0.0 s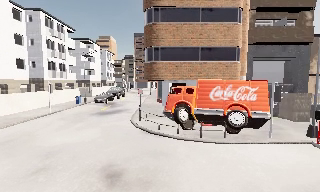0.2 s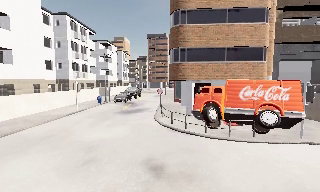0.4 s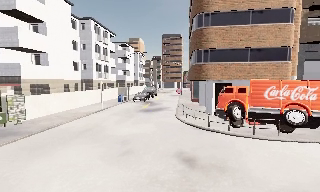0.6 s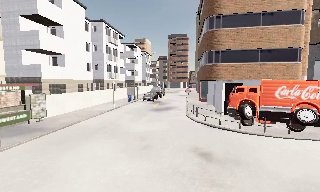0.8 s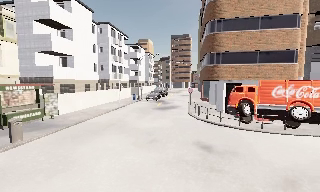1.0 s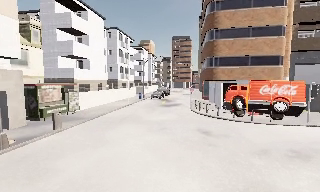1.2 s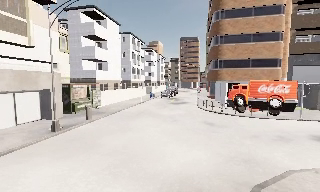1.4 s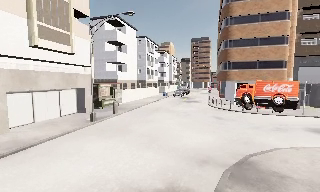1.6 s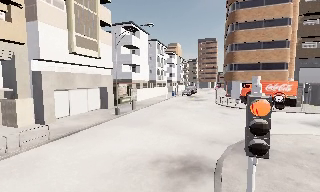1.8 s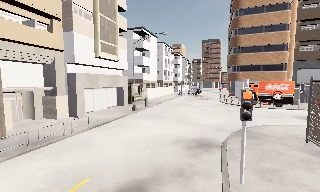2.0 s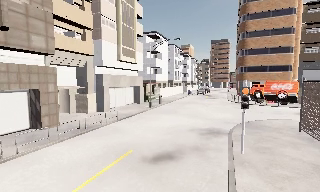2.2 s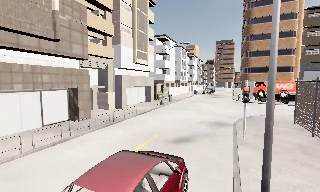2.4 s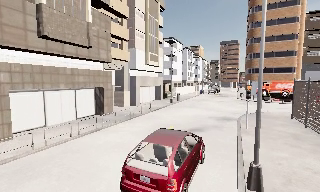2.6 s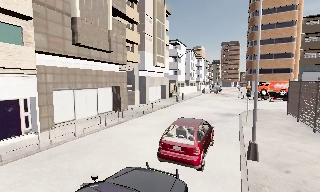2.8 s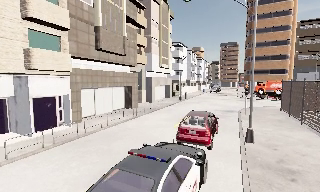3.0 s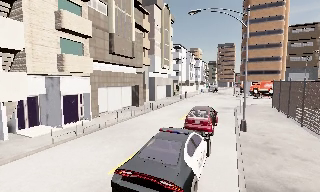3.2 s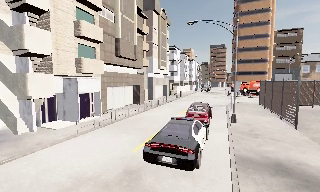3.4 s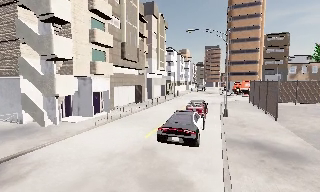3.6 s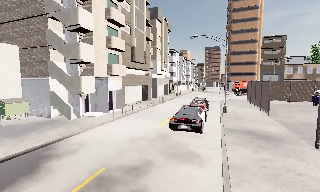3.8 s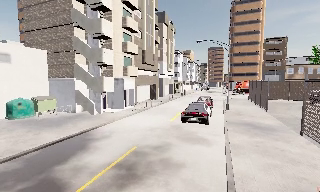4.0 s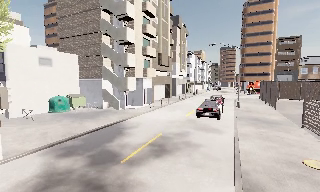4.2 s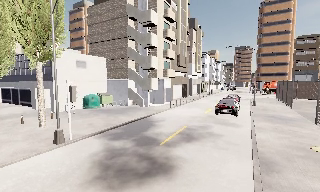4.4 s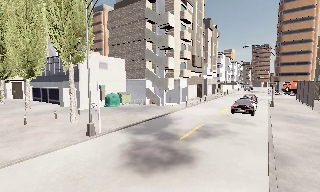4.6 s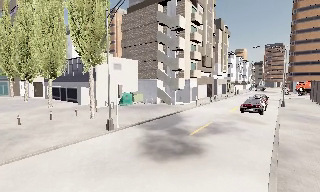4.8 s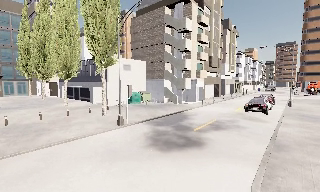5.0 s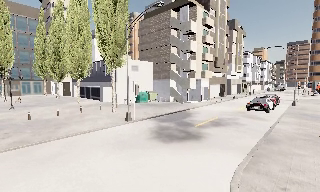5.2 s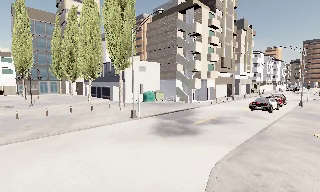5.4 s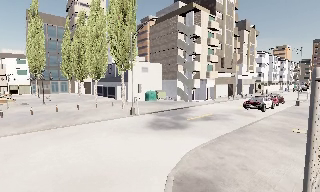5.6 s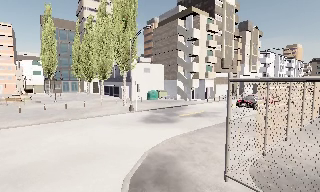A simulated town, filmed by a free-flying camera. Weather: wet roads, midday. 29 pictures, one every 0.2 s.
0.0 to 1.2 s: The scene slides to the right, as the camera pans about 15 degrees to its left. It travels backward and to its left, about 8 m, so what stands in front gets smaller. It gains speed.
1.2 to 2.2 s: The scene slides to the right, as the camera pans about 10 degrees to its left. It travels backward, about 11 m, so what stands in front gets smaller.
2.2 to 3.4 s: The camera travels backward and to its left, about 12 m, so what stands in front gets smaller.
3.4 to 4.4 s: The camera pans to its left, which is counterclockwise from overhead, by about 15 degrees. It travels backward and to its left, about 9 m, so what stands in front gets smaller. It loses speed.
4.4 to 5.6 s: The camera pans to its left, which is counterclockwise from overhead, by about 20 degrees. It travels backward and to its right, about 7 m, so what stands in front gets smaller. It gains speed.
The film runs backward here.
